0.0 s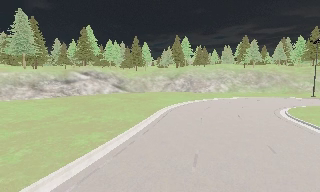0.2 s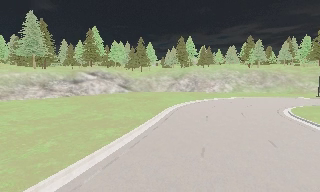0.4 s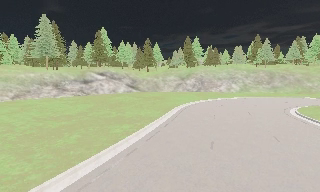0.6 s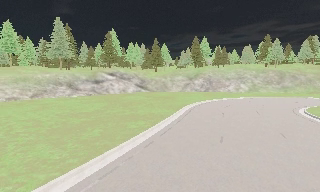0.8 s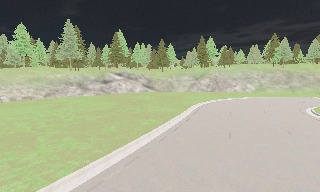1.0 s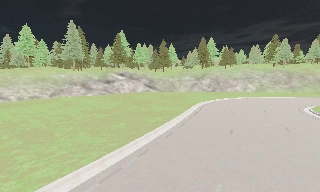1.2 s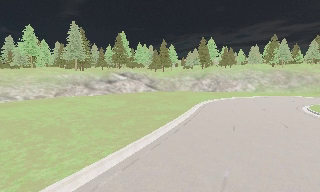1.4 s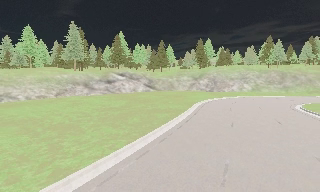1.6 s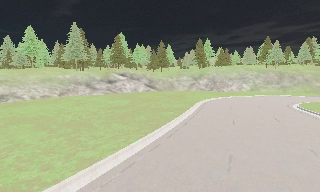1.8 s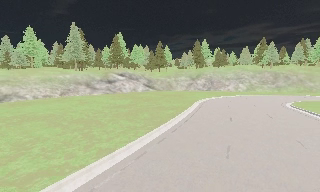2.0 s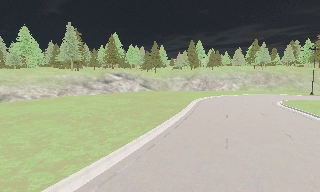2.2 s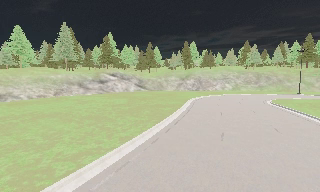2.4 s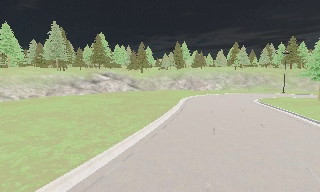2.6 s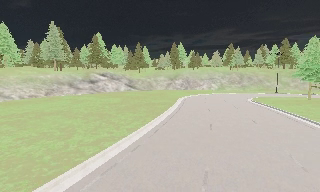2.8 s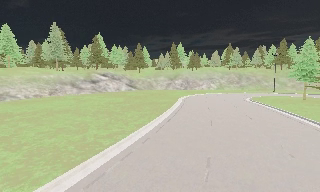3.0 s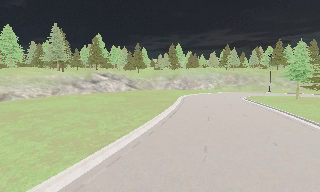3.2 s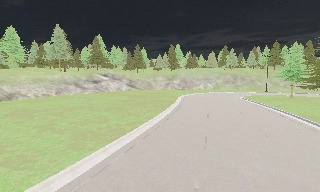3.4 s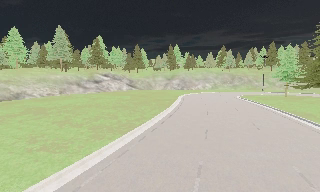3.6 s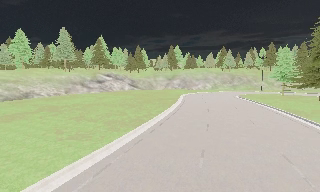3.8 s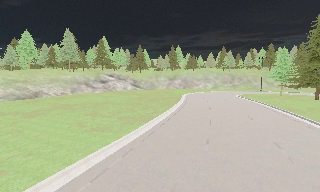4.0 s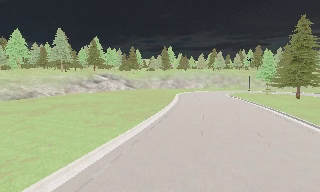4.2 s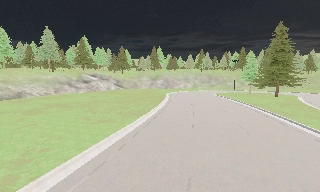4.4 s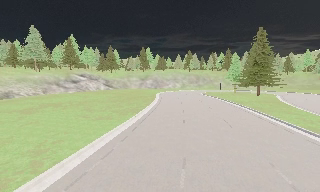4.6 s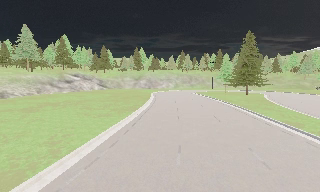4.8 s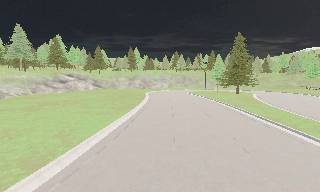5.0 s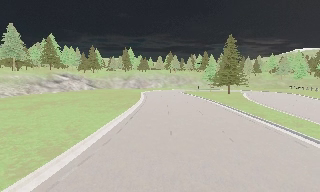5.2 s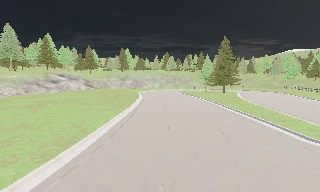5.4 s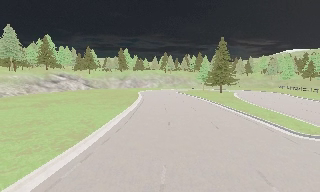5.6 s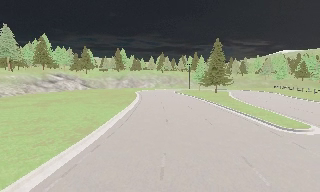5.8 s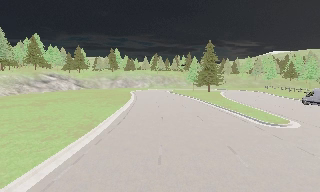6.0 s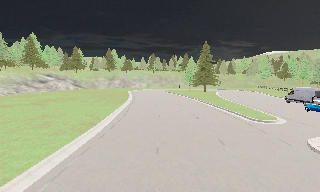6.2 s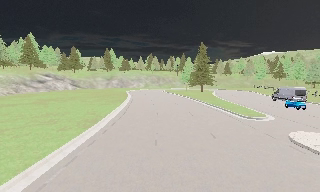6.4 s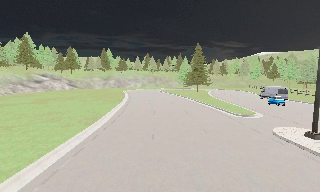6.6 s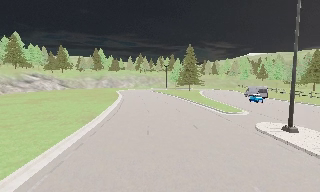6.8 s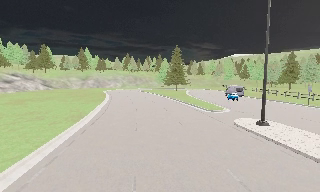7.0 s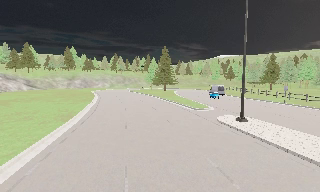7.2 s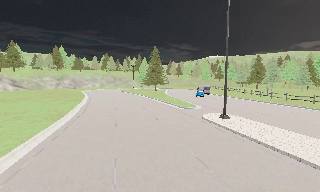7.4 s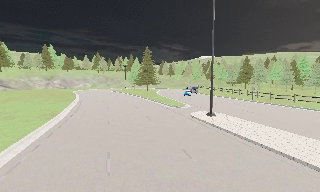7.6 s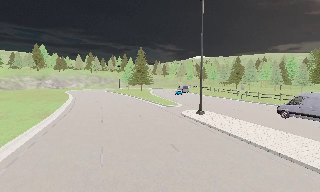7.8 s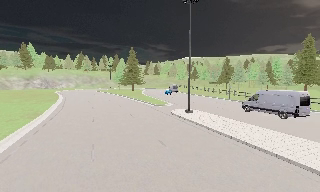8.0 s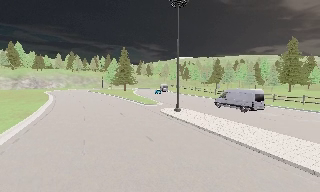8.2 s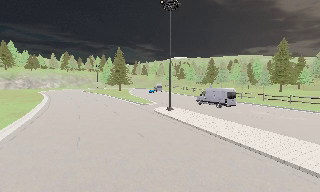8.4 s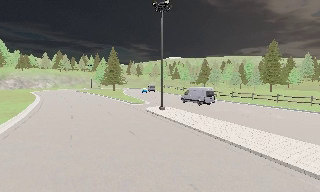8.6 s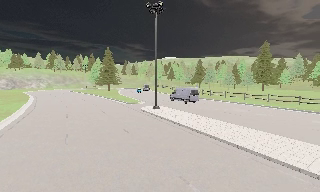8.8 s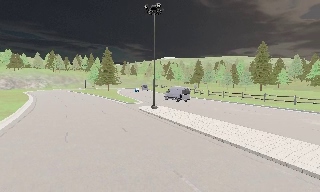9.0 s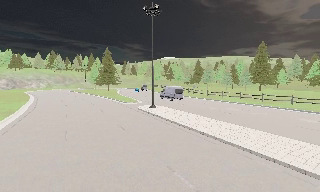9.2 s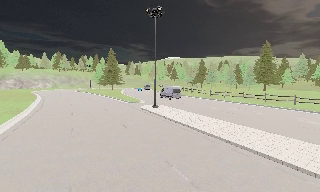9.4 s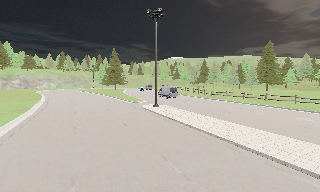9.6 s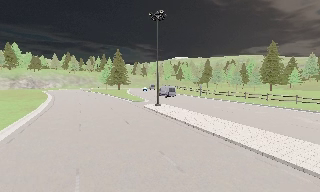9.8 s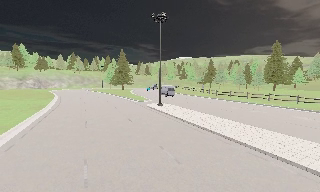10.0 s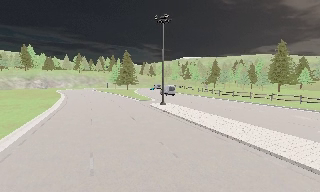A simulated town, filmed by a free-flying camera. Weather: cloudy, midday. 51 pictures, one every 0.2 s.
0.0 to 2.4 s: The camera travels backward and to its left, about 12 m, so what stands in front gets smaller.
2.4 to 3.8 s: The camera travels backward, about 10 m, so what stands in front gets smaller.
3.8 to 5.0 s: The camera pans to its right, which is clockwise from overhead, by about 20 degrees. It travels backward, about 8 m, so what stands in front gets smaller.
5.0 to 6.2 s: The camera travels backward, about 6 m, so what stands in front gets smaller.
6.2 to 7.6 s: The camera swings to its right by about 20 degrees, and the scene slides to the left. It travels backward, about 6 m, so what stands in front gets smaller.
7.6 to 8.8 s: The camera pans to its right, which is clockwise from overhead, by about 10 degrees. It travels backward and to its right, about 3.5 m, so what stands in front gets smaller. It loses speed.
8.8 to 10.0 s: The camera travels backward and to its right, about 3.5 m, so what stands in front gets smaller.
The film runs forward here.
